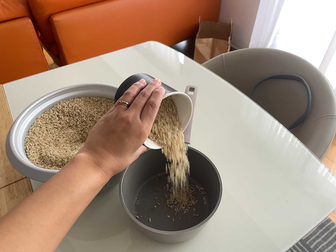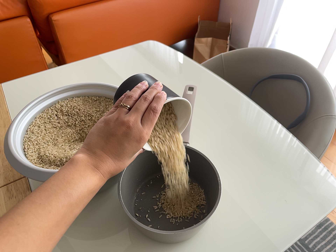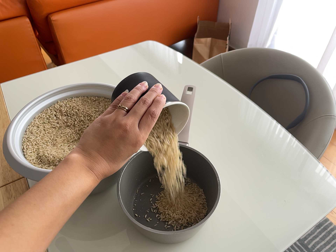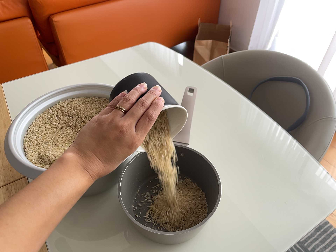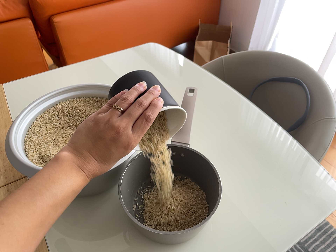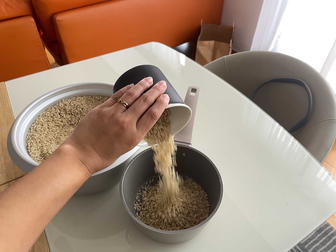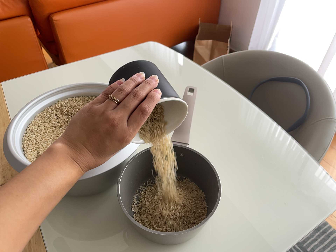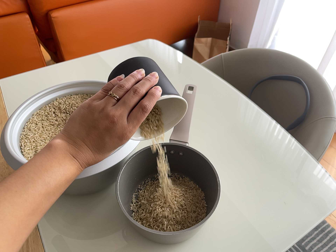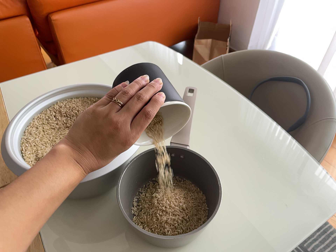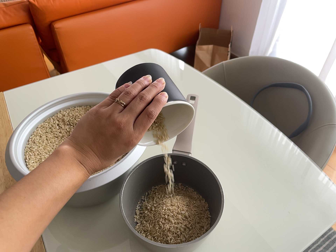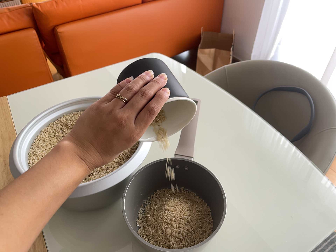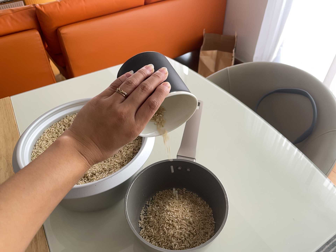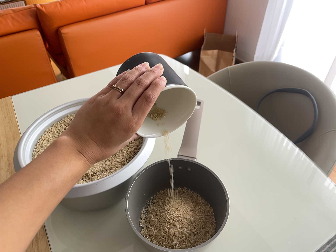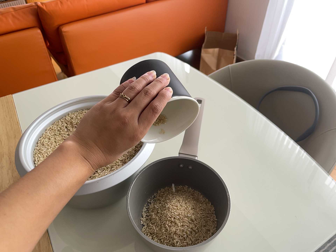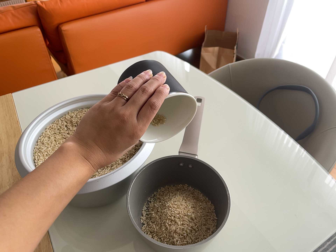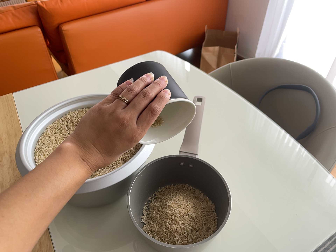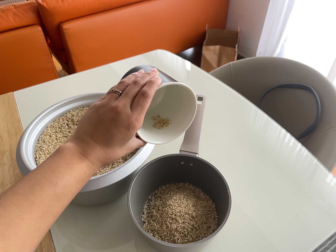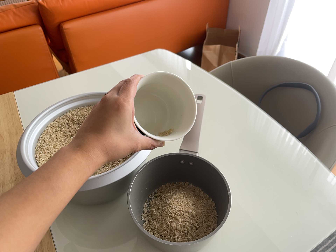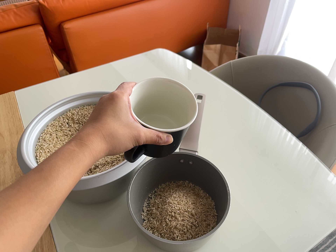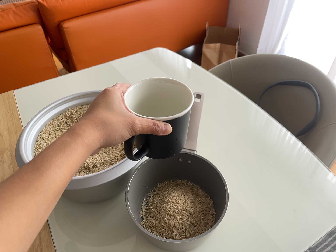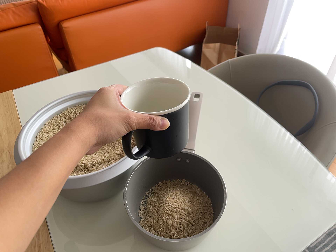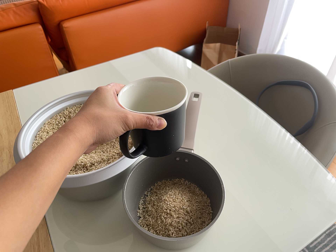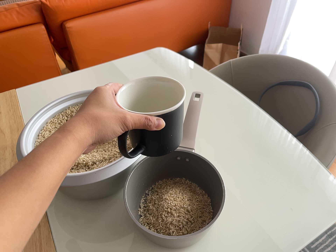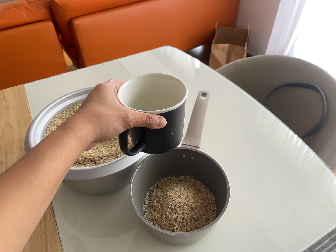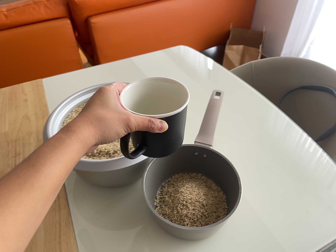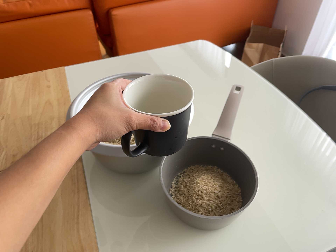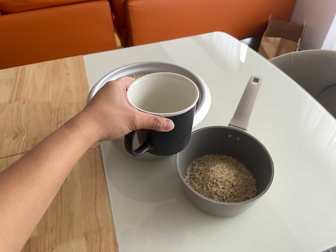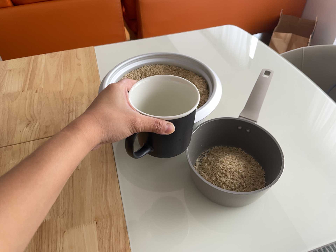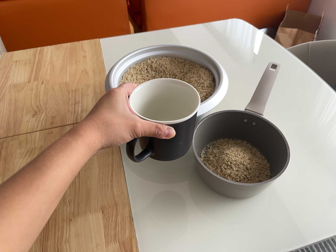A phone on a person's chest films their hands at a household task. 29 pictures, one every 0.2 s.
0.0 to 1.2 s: The camera keeps its place and its aim.
1.2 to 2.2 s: The camera shifts only a little, or ends up much as it began.
2.2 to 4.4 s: The camera shifts only a little, or ends up much as it began.
4.4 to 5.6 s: The scene slides to the right, as the camera pans about 10 degrees to its left. It travels toward the bottom of its view and to its left, about 8 cm, so close, fixed things drift upward. It rolls about its line of sight by about 10 degrees, and the scene rotates clockwise.
The film runs forward here.
